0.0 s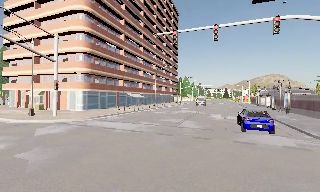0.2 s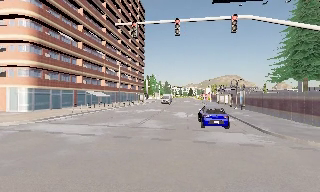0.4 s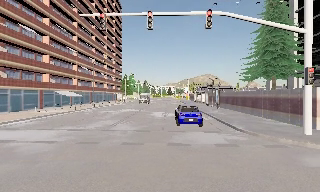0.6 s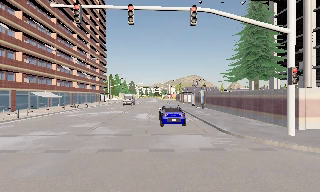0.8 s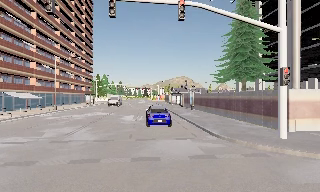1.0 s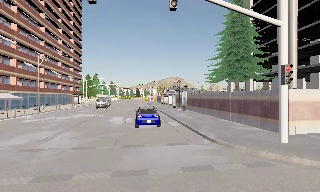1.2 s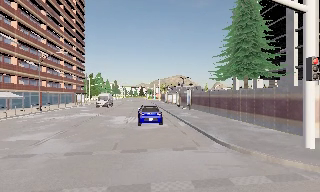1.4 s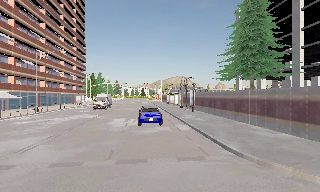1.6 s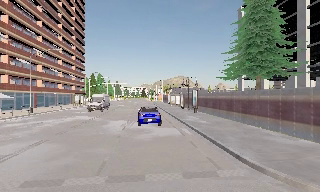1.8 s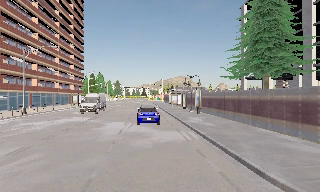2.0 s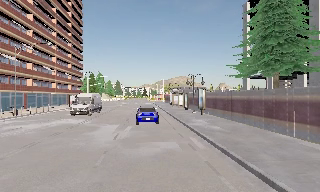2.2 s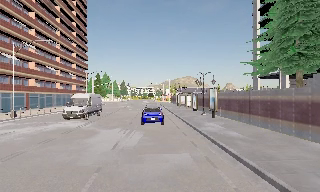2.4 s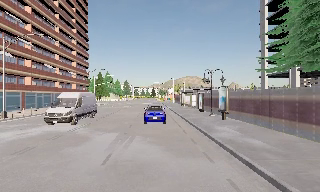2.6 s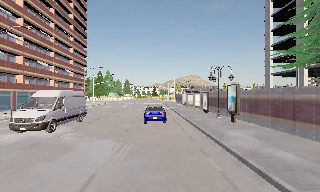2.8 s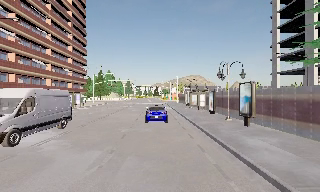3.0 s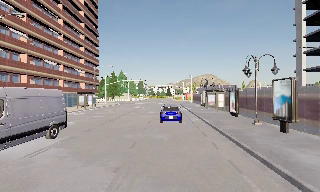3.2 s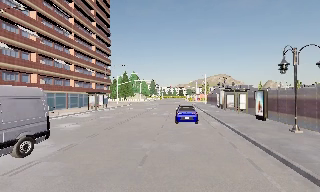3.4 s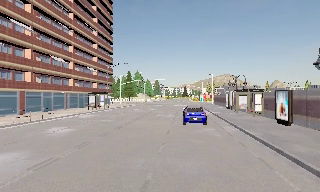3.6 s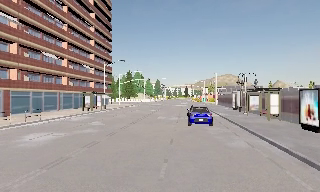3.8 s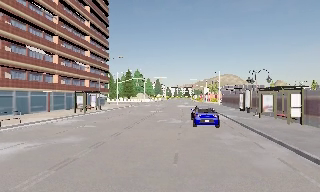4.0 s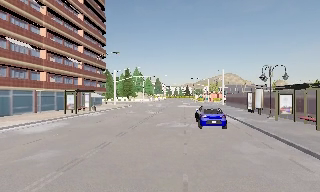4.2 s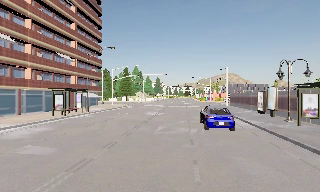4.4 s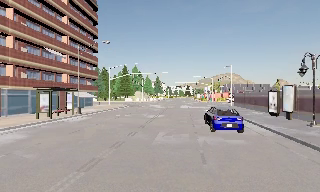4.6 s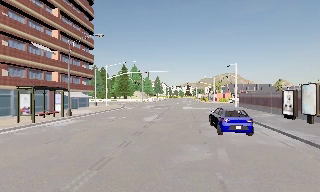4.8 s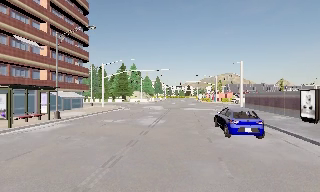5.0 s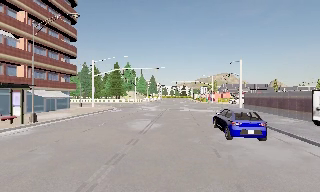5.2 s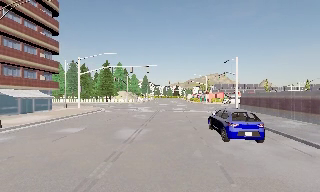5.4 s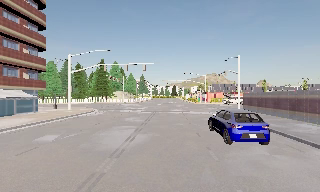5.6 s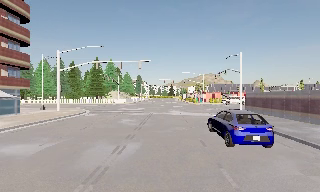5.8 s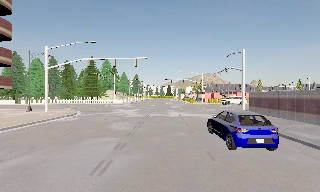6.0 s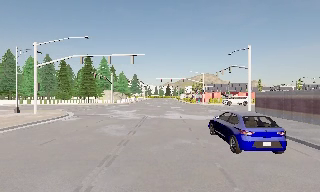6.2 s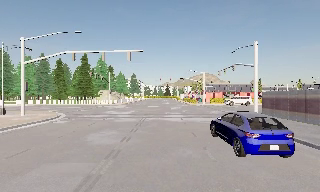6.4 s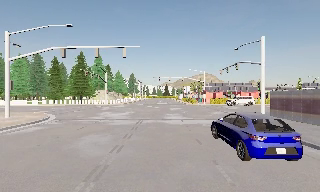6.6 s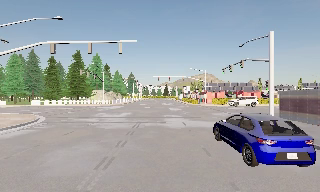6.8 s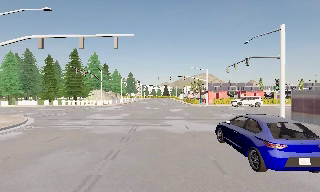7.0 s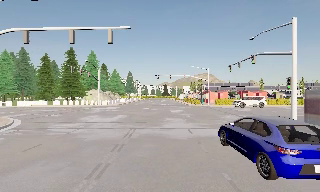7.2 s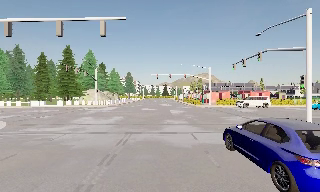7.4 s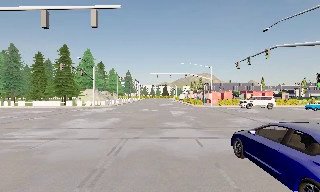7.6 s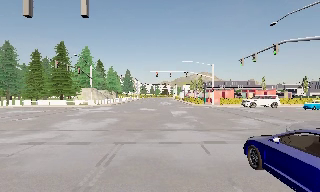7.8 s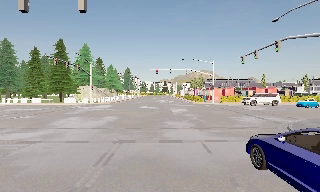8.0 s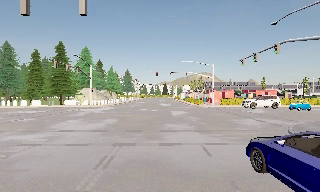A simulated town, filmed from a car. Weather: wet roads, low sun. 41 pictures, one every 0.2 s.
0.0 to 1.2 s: The camera pans to its right, which is clockwise from overhead, by about 30 degrees. It travels forward, about 5 m, so what stands in front looms larger.
1.2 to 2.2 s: The camera travels forward, about 6 m, so what stands in front looms larger.
2.2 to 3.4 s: The camera swings to its left by about 10 degrees, and the scene slides to the right. It travels forward, about 10 m, so what stands in front looms larger.
3.4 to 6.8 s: The camera travels forward, about 30 m, so what stands in front looms larger.
6.8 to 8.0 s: The camera travels forward, about 5 m, so what stands in front looms larger. It loses speed.
The film runs forward here.
